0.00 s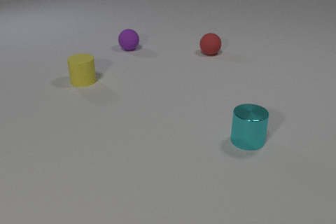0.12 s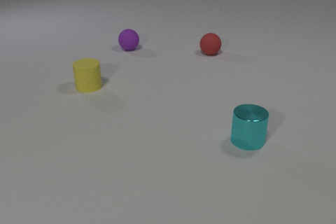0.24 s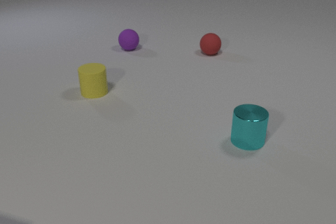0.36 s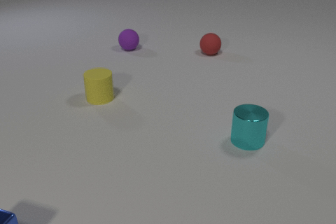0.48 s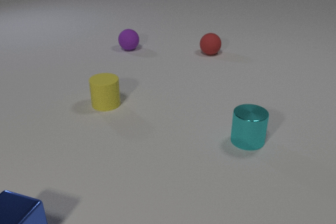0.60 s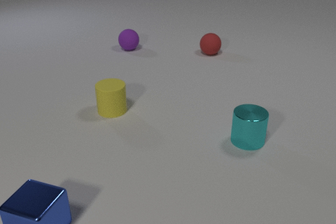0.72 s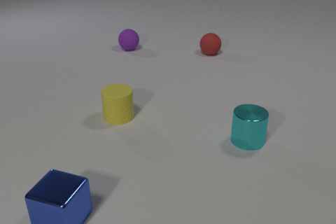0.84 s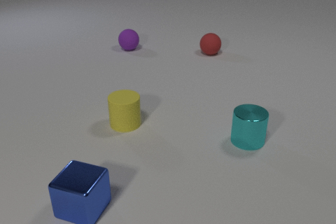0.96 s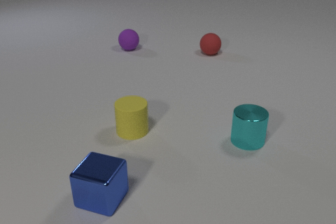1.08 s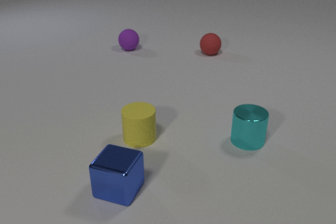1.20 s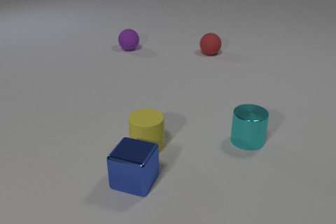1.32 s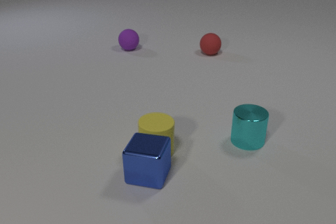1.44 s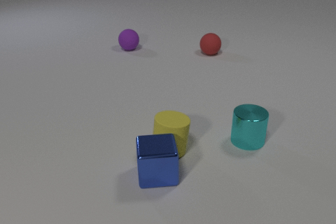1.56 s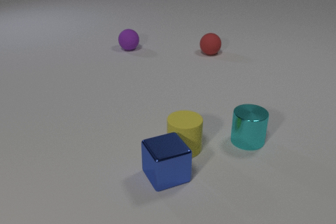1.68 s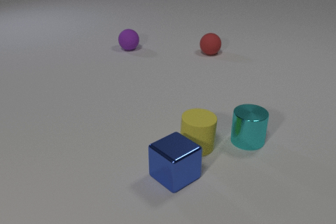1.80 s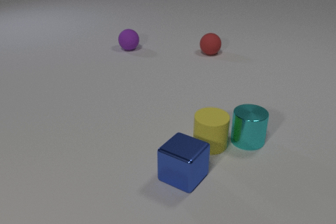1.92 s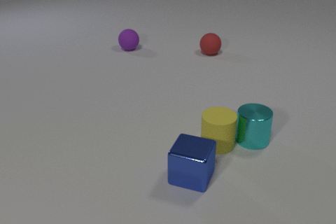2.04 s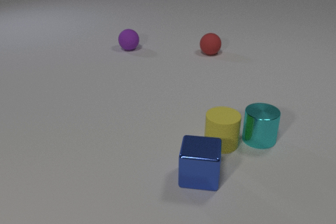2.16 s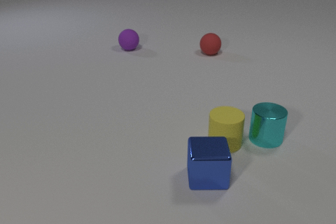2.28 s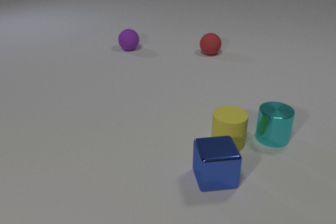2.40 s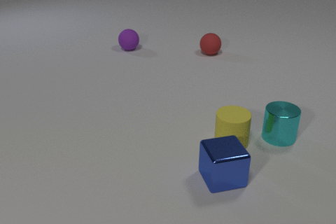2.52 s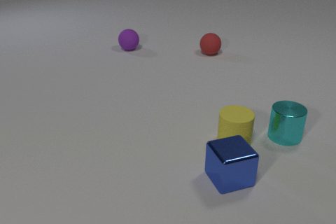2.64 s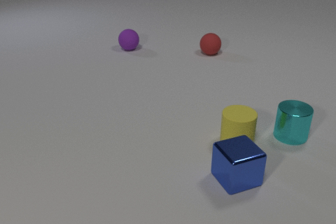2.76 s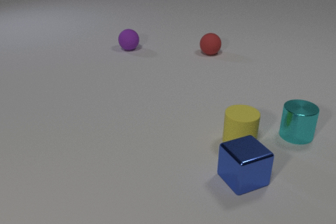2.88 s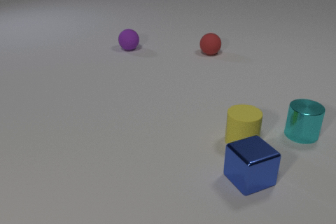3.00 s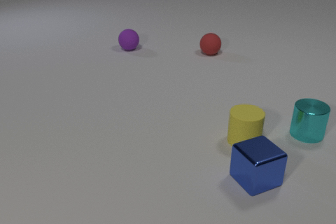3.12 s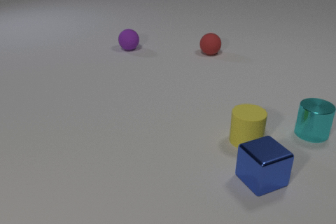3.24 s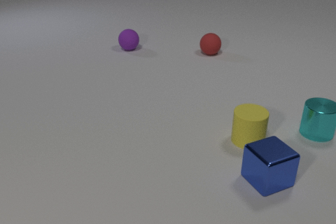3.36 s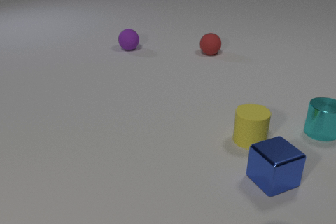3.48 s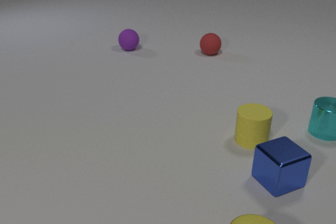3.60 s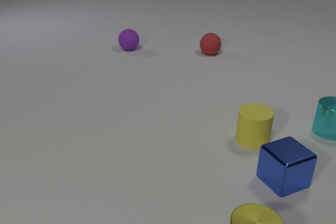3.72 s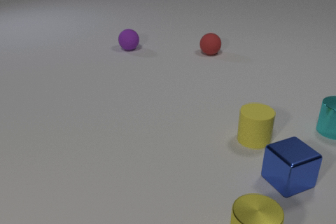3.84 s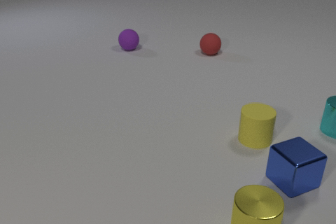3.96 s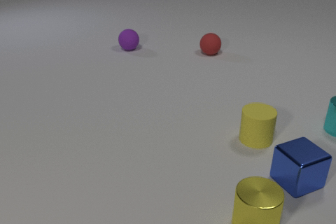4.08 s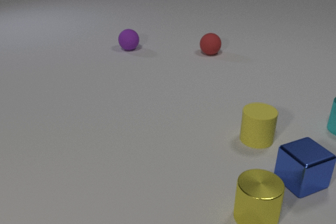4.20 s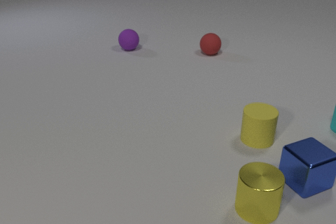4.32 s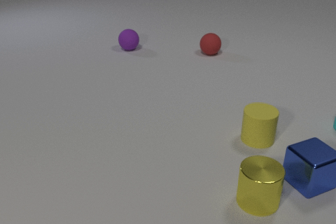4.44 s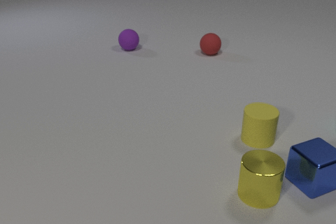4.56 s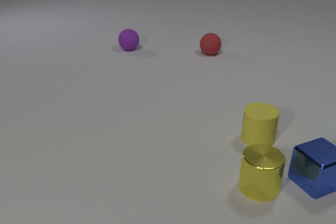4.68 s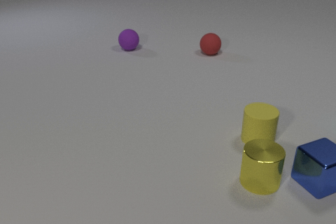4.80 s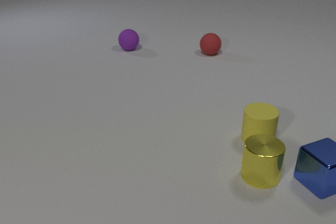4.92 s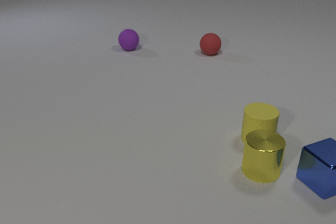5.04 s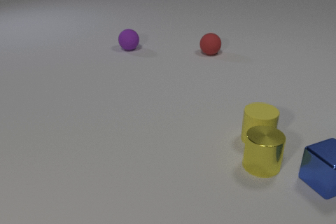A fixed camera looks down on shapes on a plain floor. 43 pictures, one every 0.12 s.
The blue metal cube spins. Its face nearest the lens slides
to the right.
The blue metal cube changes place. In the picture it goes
to the right.
0.00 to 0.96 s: The blue metal cube comes in at the bottom edge, slides to the right and away from the camera. The yellow rubber cylinder slides toward the camera and to the right.
0.96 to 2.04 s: The blue metal cube slides to the right, spins so that its near face slides to the right, counterclockwise seen from above. The yellow rubber cylinder slides to the right. The cyan metal cylinder slides to the right. The blue metal cube and the yellow rubber cylinder collide. The yellow rubber cylinder and the cyan metal cylinder collide.
2.04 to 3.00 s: The blue metal cube slides to the right, spins counterclockwise seen from above by about 30 degrees, its near face sliding to the right. The yellow rubber cylinder slides to the right and away from the camera. The cyan metal cylinder slides to the right and away from the camera.
3.00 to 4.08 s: The blue metal cube slides to the right. The yellow rubber cylinder slides to the right. The cyan metal cylinder slides to the right and away from the camera. The yellow metal cylinder comes in at the bottom edge, slides away from the camera.
4.08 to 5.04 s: The blue metal cube slides to the right. The cyan metal cylinder slides to the right, leaves at the right edge. The yellow metal cylinder slides away from the camera.
How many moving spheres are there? 0.
What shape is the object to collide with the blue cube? cylinder.
What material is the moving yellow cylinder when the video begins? rubber.
